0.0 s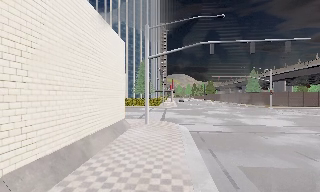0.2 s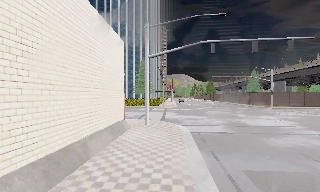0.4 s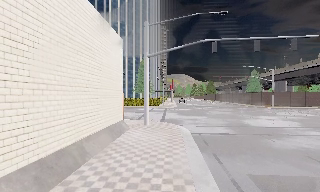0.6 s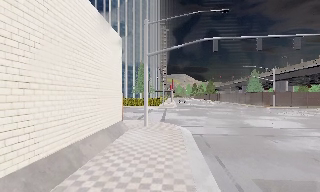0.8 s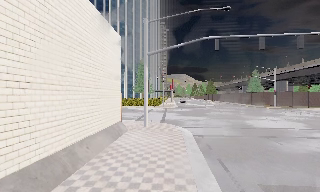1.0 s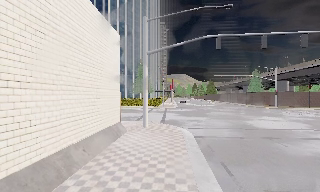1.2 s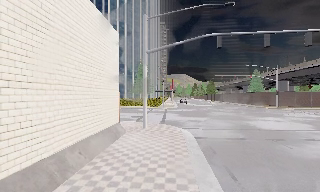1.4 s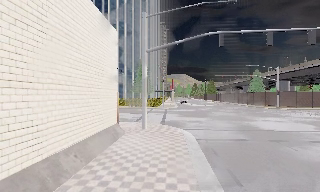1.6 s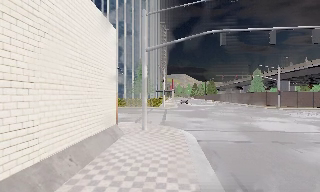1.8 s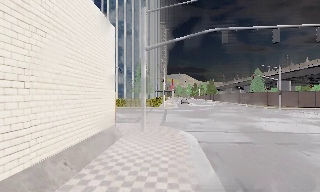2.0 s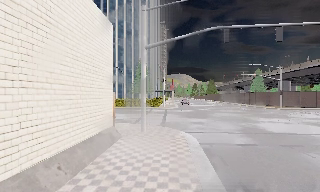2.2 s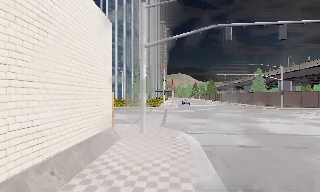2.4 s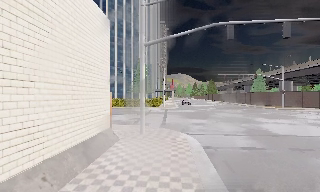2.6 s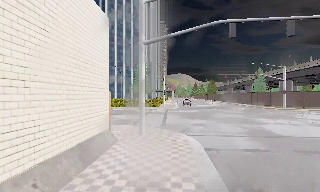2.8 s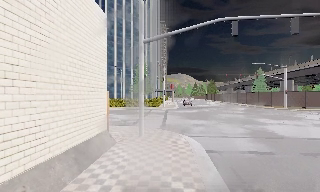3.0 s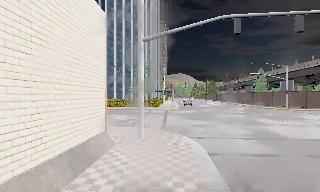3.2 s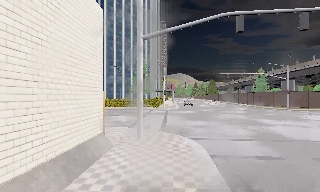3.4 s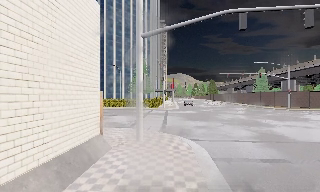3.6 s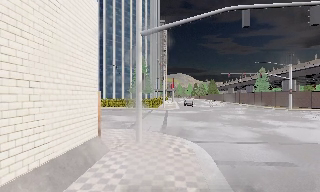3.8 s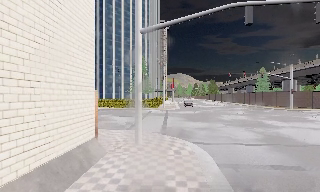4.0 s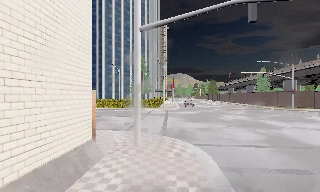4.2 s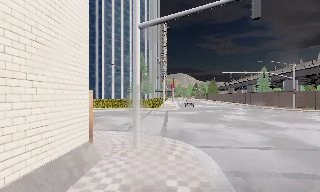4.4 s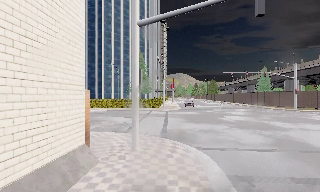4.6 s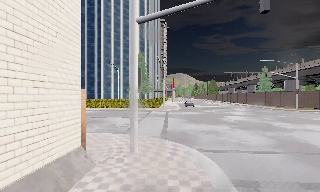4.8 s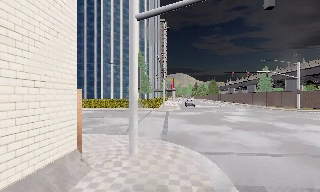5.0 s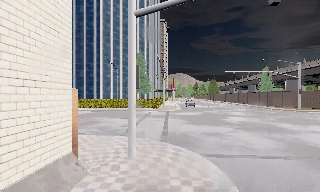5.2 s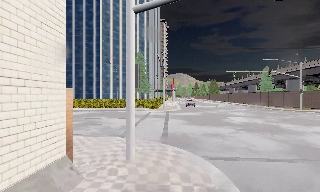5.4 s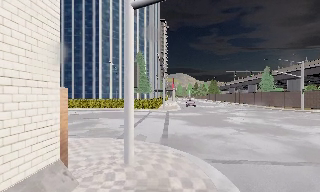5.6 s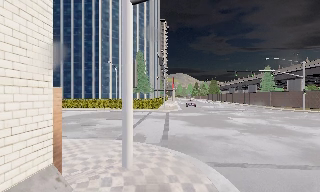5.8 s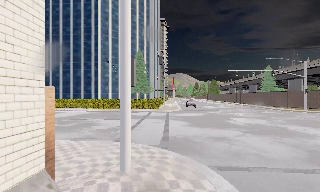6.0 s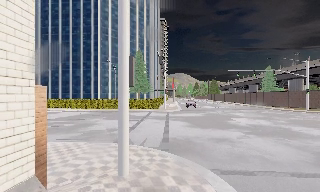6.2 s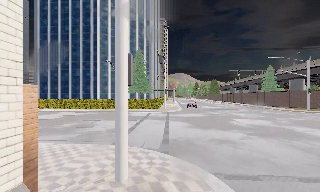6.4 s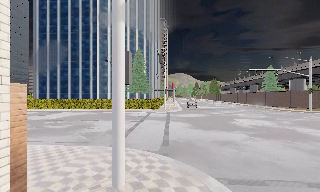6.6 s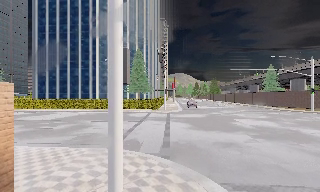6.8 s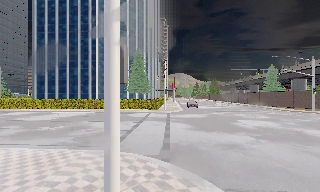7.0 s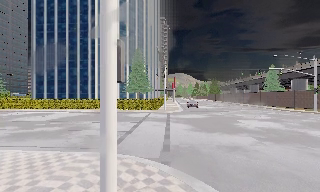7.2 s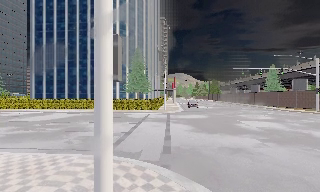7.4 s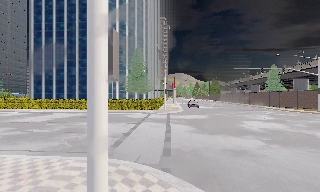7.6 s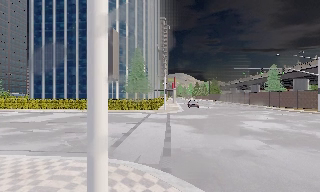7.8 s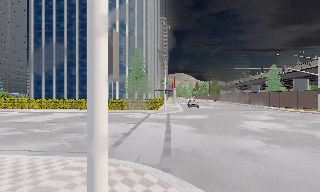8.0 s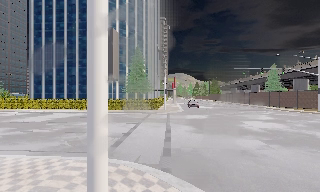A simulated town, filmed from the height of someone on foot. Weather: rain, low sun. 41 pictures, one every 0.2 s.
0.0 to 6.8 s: The camera travels forward, about 9 m, so what stands in front looms larger.
6.8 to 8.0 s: The camera travels forward, about 1 m, so what stands in front looms larger. It loses speed.
The film runs forward here.
